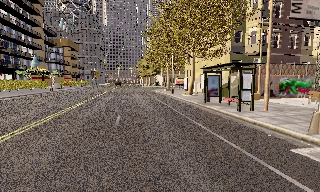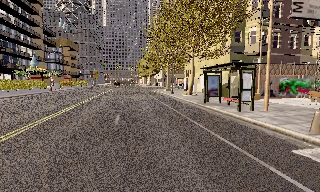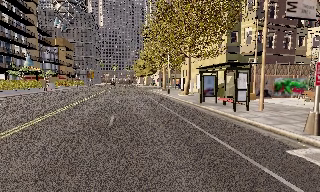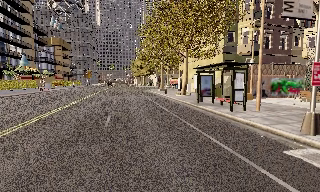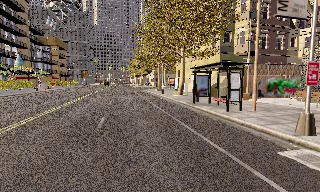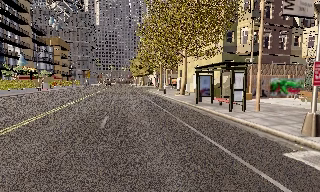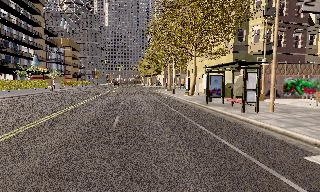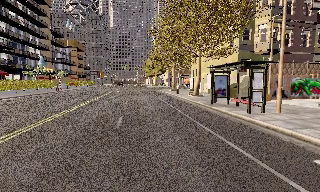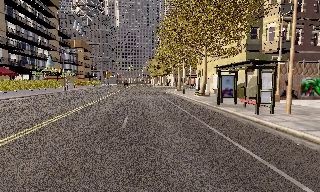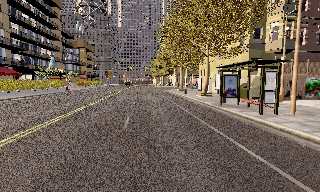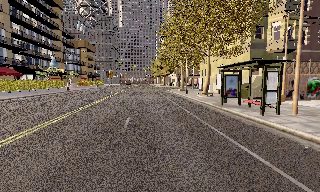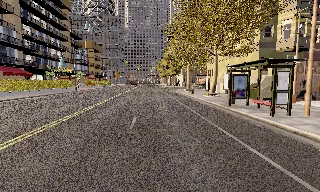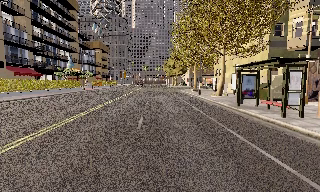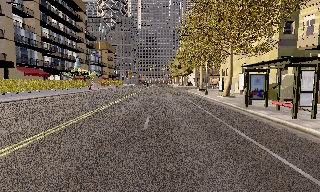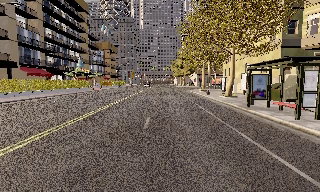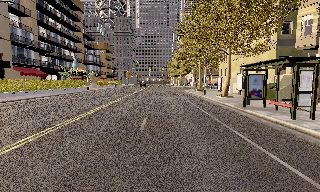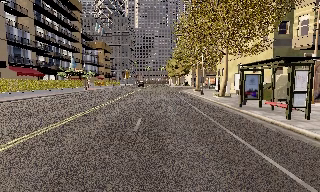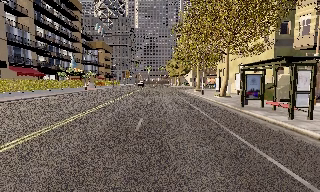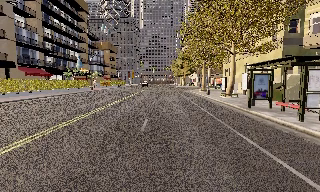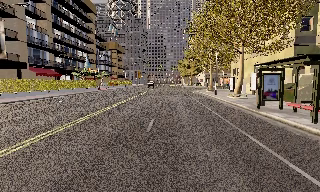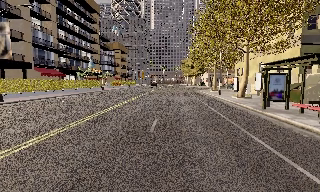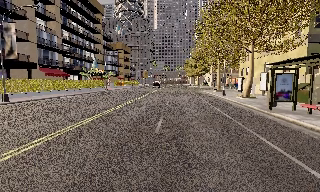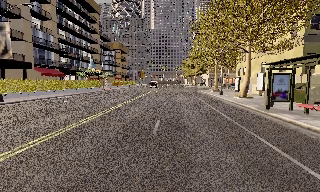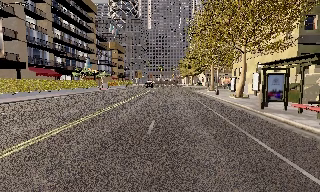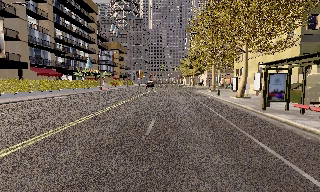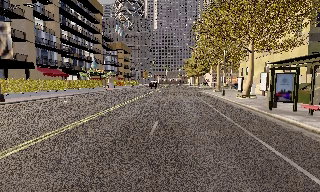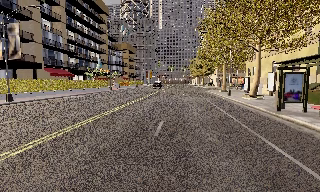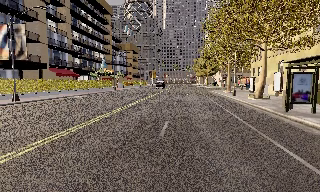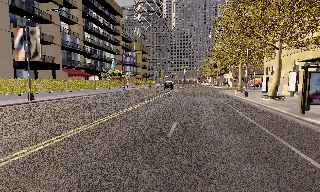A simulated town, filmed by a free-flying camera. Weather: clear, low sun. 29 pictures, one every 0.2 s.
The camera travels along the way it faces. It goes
forward.
0.0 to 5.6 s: The scene slides to the right, as the camera pans about 25 degrees to its left. It travels forward, about 2 m, so what stands in front looms larger.
The film runs forward here.
